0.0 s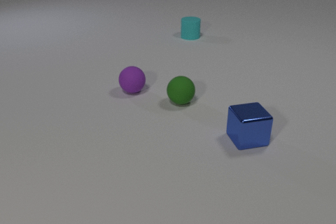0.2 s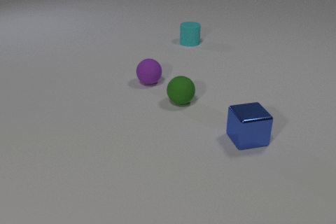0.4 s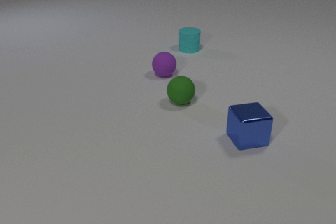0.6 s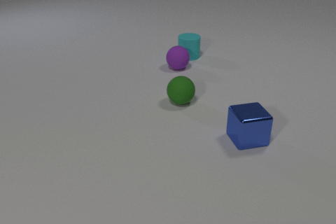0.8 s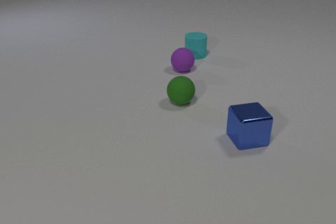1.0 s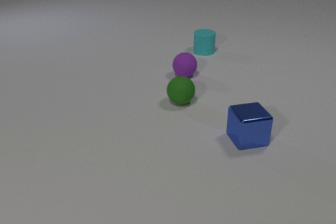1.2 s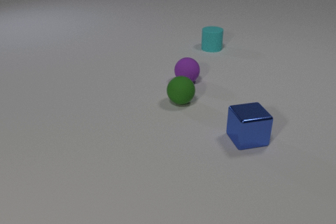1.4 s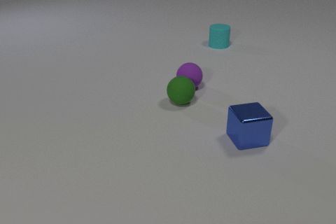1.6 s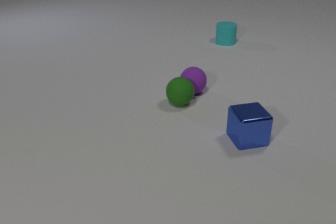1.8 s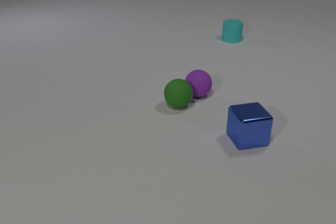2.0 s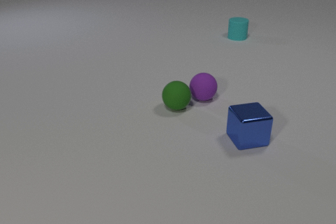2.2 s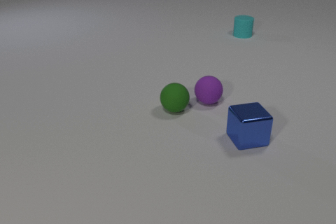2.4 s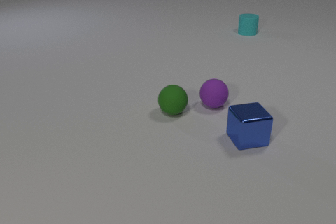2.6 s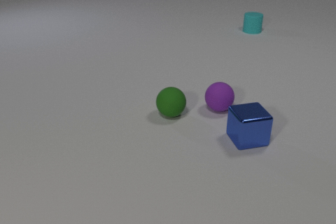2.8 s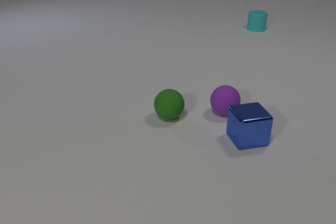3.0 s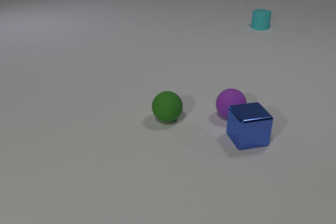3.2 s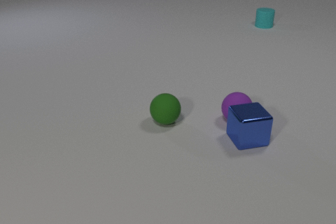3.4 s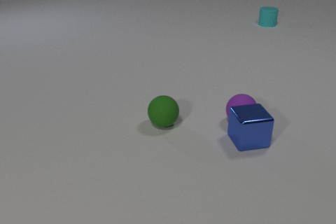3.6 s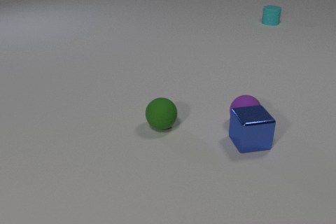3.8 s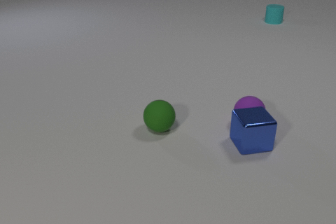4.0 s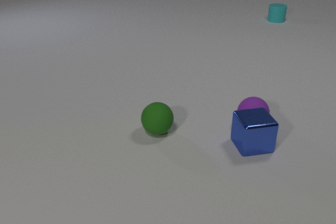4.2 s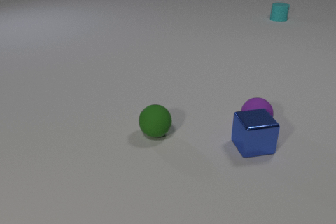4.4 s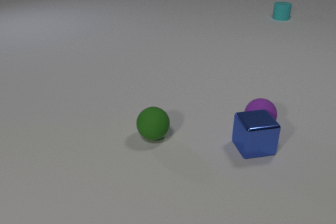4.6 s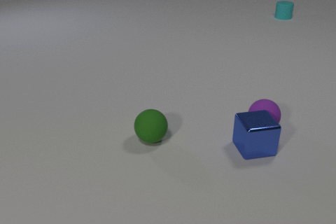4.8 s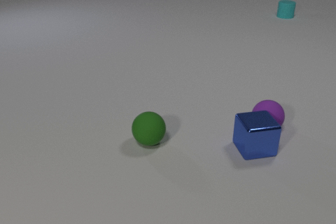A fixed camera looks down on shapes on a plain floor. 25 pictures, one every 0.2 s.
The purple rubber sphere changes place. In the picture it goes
to the right.
0.0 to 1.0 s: The cyan rubber cylinder slides toward the camera. The purple rubber sphere rolls to the right and away from the camera. The cyan rubber cylinder and the purple rubber sphere collide.
1.0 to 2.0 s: The cyan rubber cylinder slides away from the camera and to the right. The purple rubber sphere rolls toward the camera. The green rubber sphere rolls toward the camera. The purple rubber sphere and the green rubber sphere collide.
2.0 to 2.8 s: The cyan rubber cylinder slides away from the camera and to the right. The purple rubber sphere rolls toward the camera and to the right. The green rubber sphere rolls toward the camera.
2.8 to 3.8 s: The cyan rubber cylinder slides away from the camera and to the right. The purple rubber sphere rolls to the right and toward the camera. The green rubber sphere rolls toward the camera and to the left. The blue metal cube slides toward the camera. The purple rubber sphere and the blue metal cube collide.
3.8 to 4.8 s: The cyan rubber cylinder slides away from the camera and to the right. The purple rubber sphere rolls to the right. The green rubber sphere rolls toward the camera and to the left. The blue metal cube slides toward the camera.
How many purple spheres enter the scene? 0.
What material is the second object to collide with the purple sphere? rubber.
How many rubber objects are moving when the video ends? 3.
